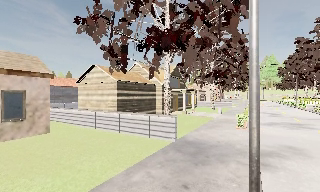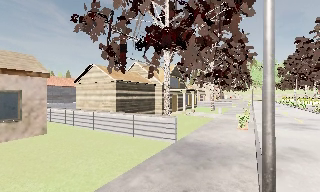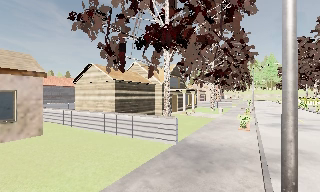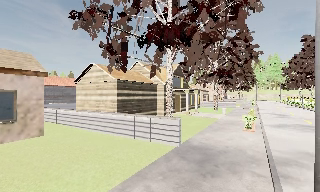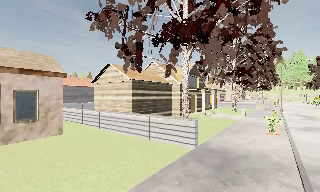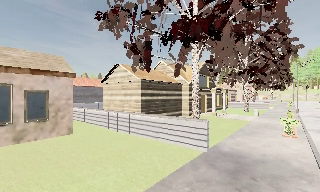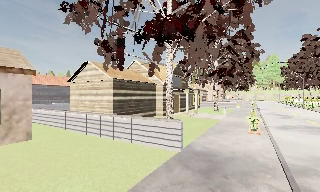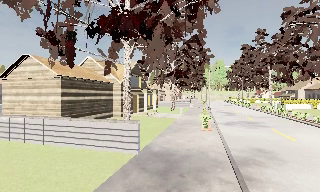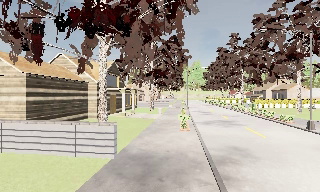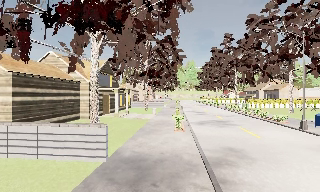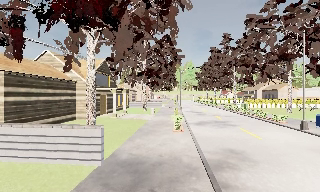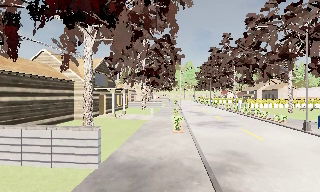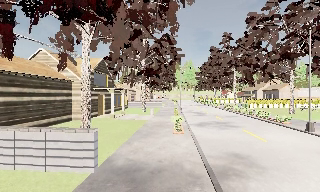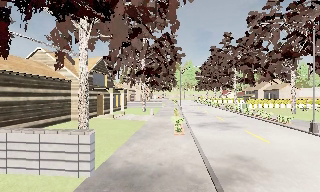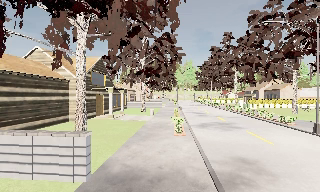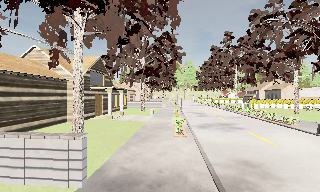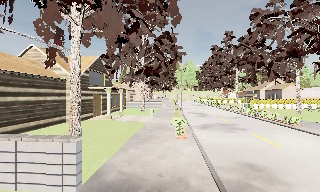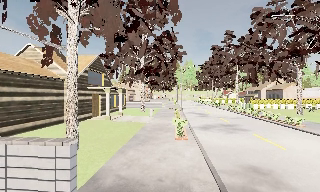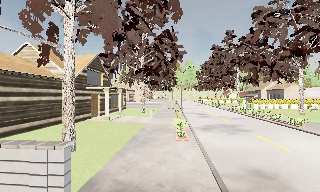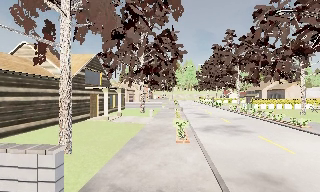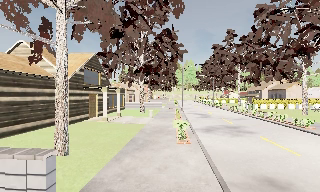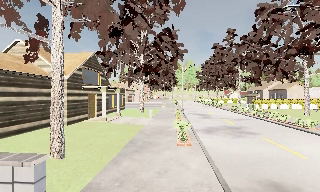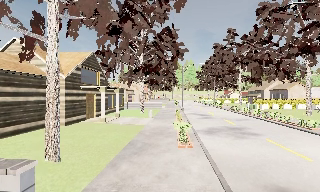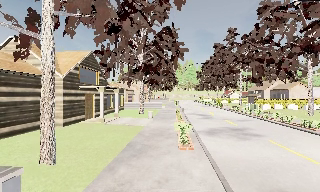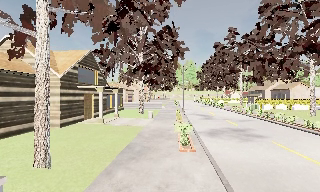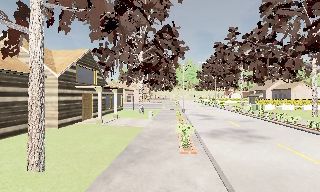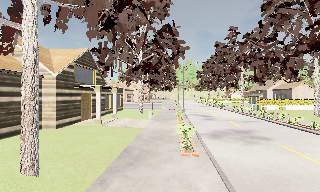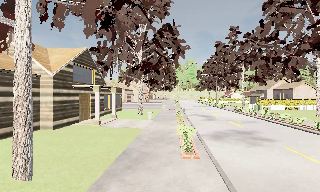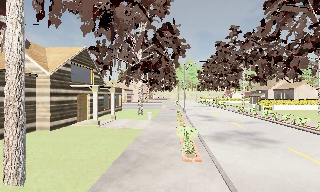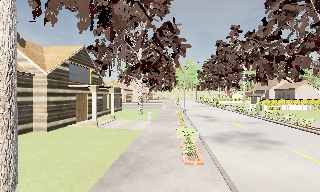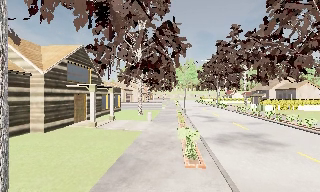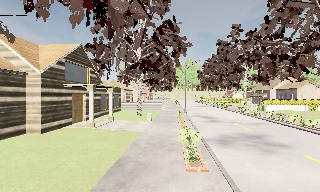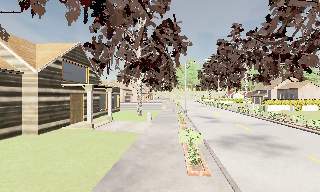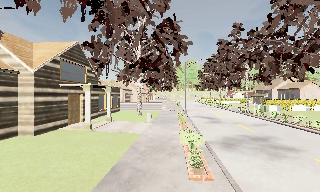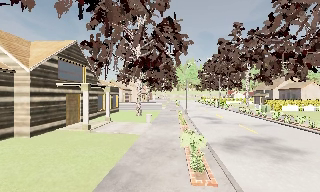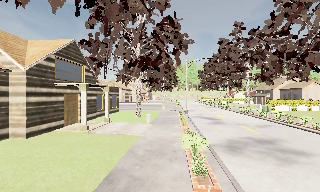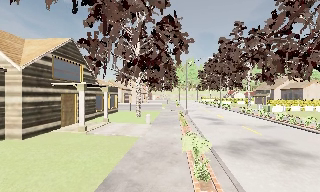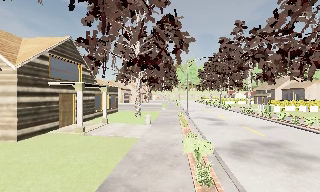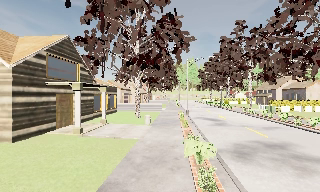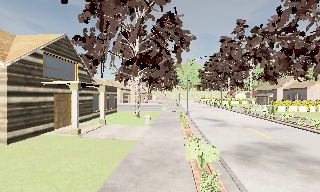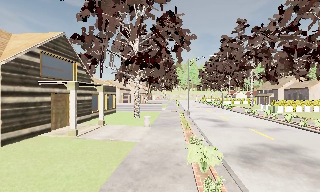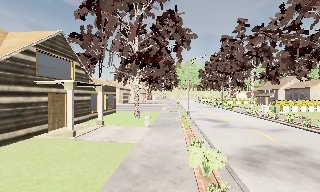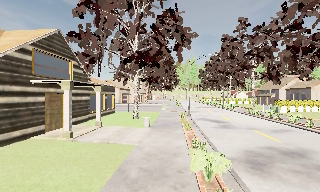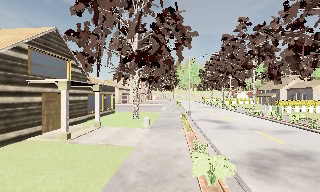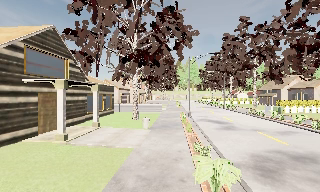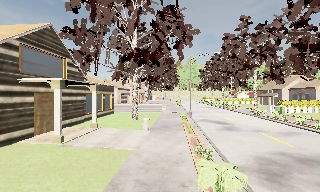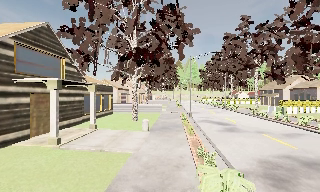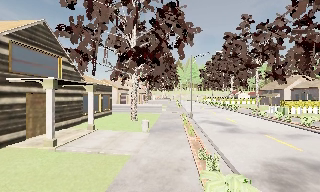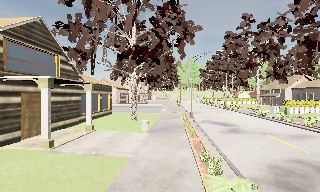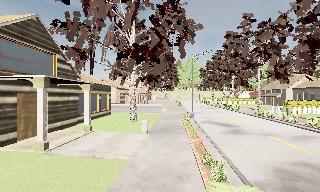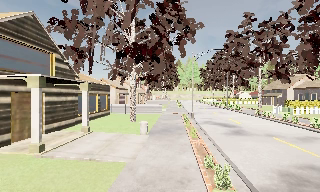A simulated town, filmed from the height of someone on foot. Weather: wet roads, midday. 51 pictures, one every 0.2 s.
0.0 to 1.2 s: The camera travels forward, about 1.5 m, so what stands in front looms larger.
1.2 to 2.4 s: The camera pans to its right, which is clockwise from overhead, by about 25 degrees. It travels forward, about 1.5 m, so what stands in front looms larger.
2.4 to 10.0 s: The camera travels forward, about 11 m, so what stands in front looms larger.
The film runs forward here.
